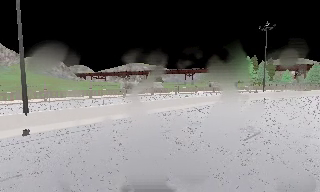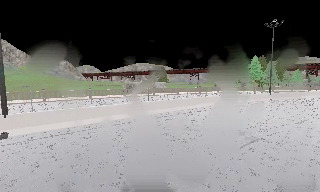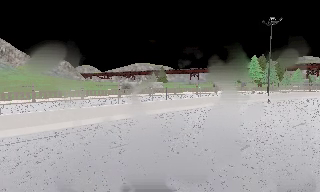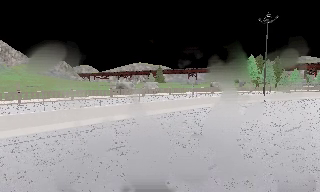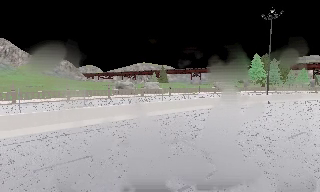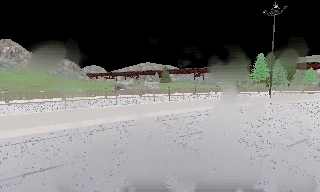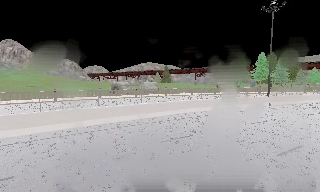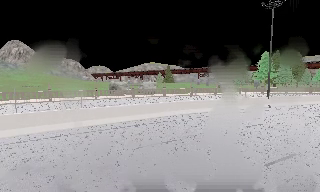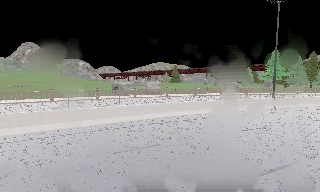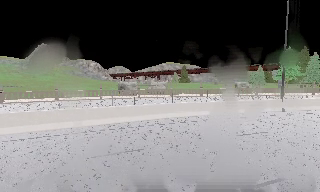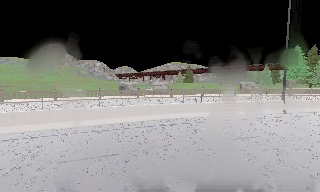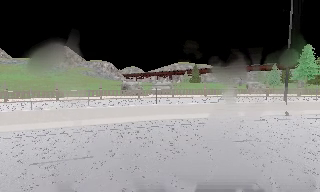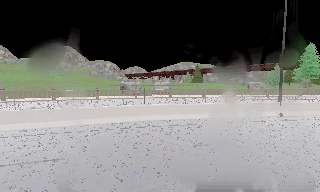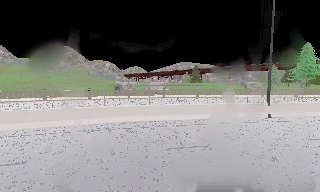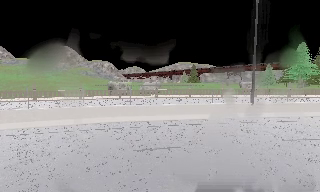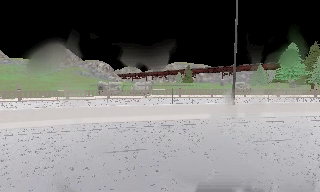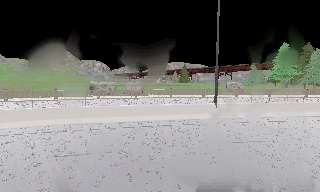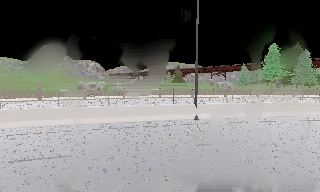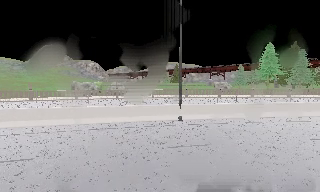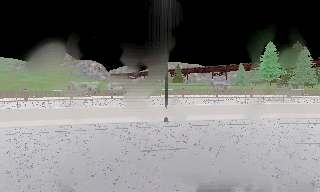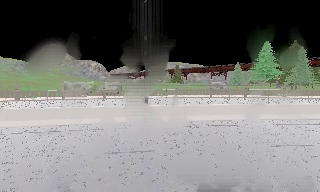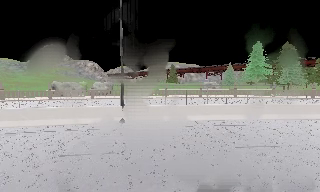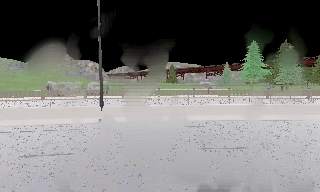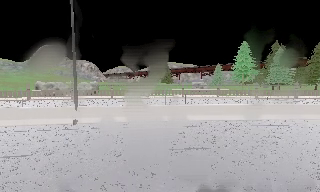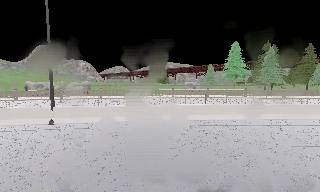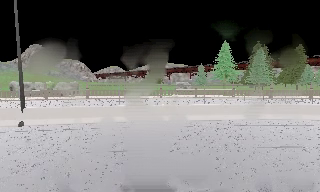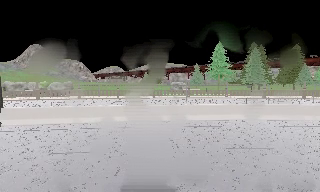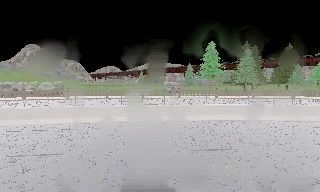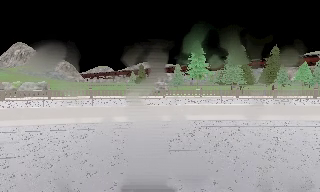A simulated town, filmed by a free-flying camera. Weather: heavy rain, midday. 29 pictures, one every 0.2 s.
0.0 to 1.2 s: The camera travels to its right and forward, about 8 m, so close, fixed things drift to the left.
1.2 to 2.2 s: The camera pans to its left, which is counterclockwise from overhead, by about 15 degrees. It travels to its right and forward, about 6 m, so close, fixed things drift to the left.
2.2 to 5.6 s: The camera travels to its right, about 25 m, so close, fixed things drift to the left.
The film runs forward here.
